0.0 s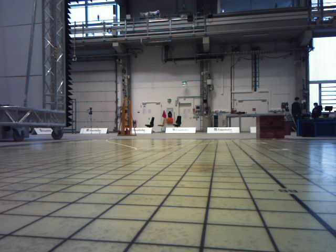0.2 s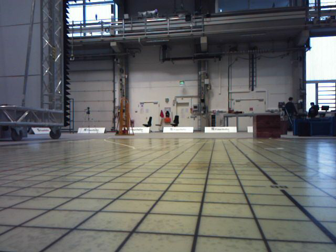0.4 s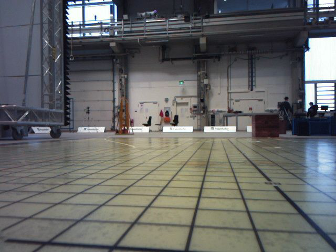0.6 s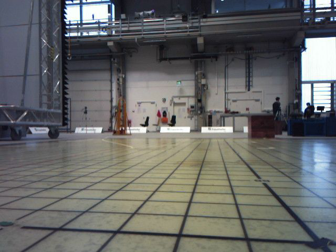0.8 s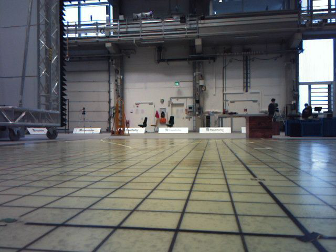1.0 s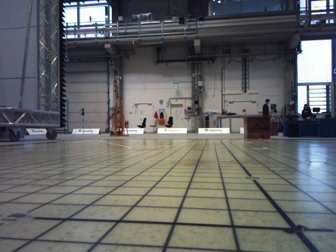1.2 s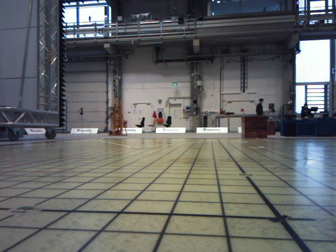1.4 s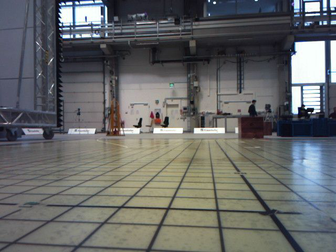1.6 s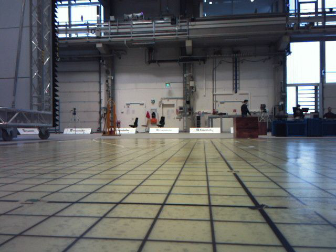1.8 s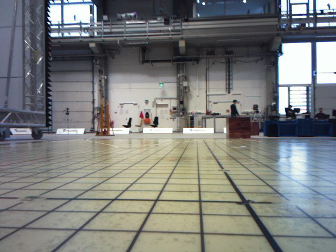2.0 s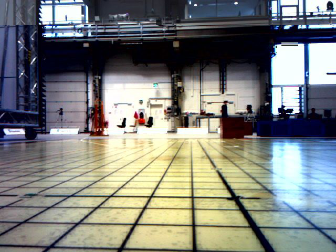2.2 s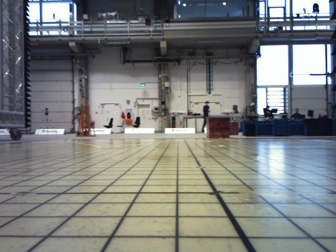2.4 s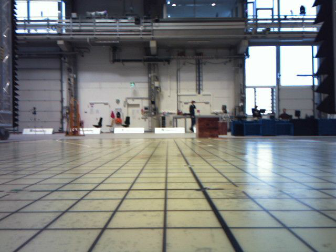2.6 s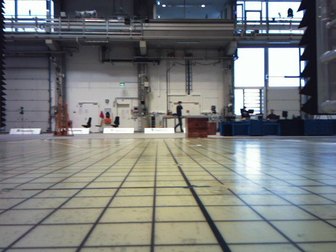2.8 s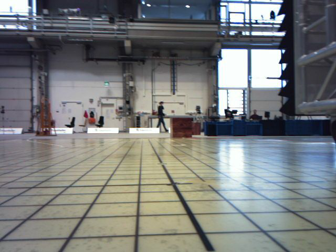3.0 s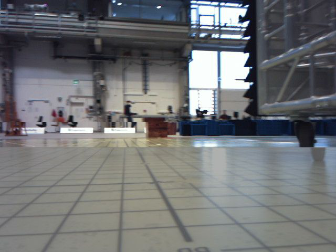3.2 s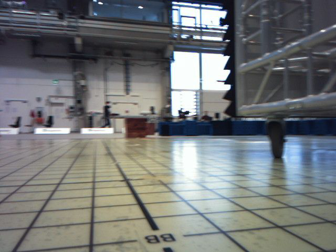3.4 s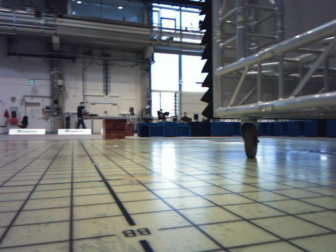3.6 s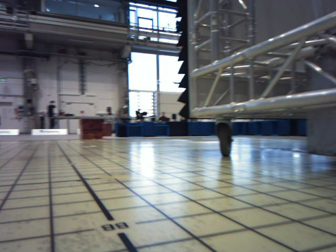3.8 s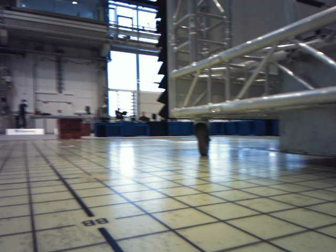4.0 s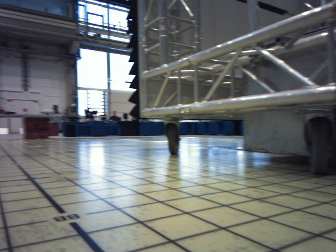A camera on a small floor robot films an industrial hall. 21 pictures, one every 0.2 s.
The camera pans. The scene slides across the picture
to the left.
The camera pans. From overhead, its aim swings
clockwise.
0.0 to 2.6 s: The camera pans to its right, which is clockwise from overhead, by about 10 degrees. It travels backward, about 0.5 m, so what stands in front gets smaller.
2.6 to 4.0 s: The scene slides to the left, as the camera pans about 30 degrees to its right. It travels backward, about 0.2 m.
The film runs backward here.
